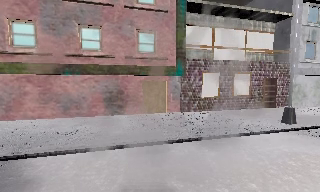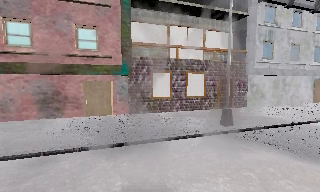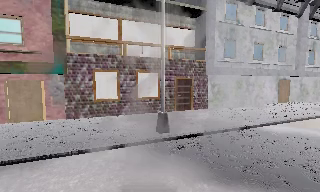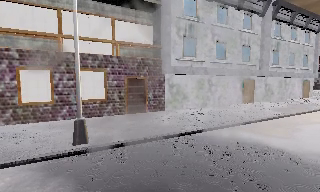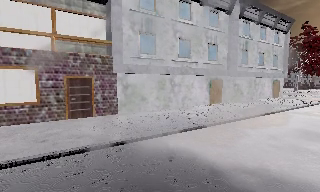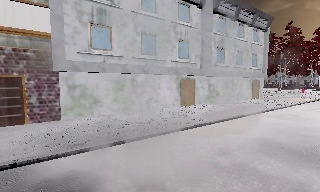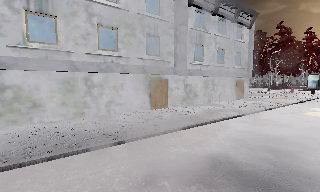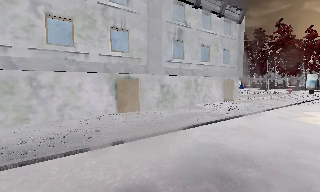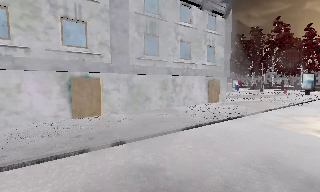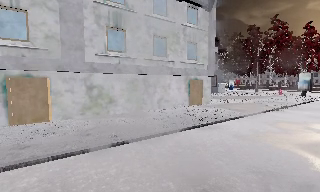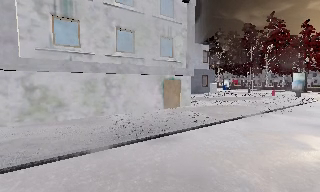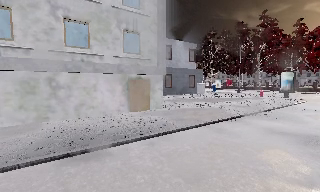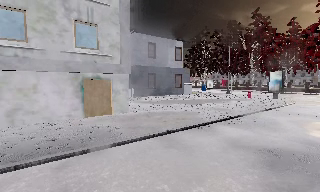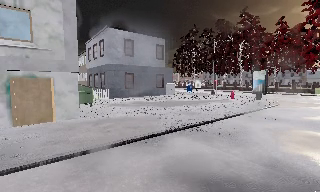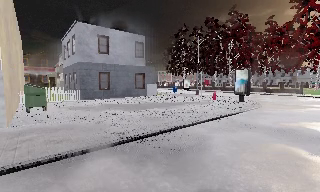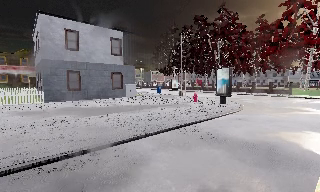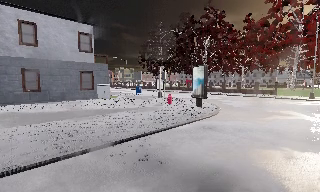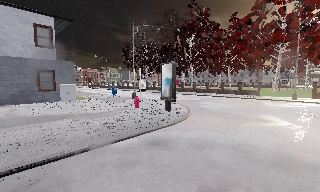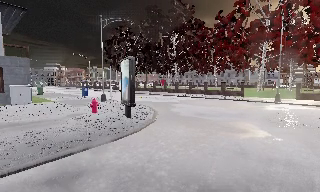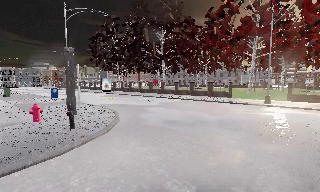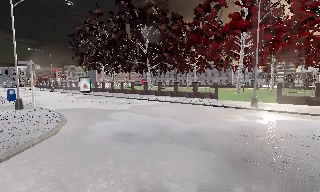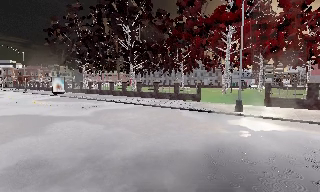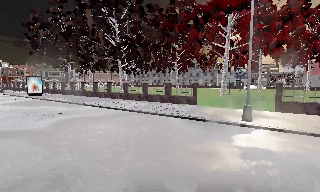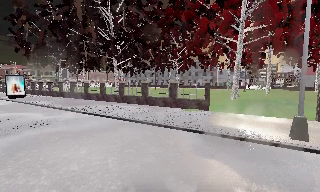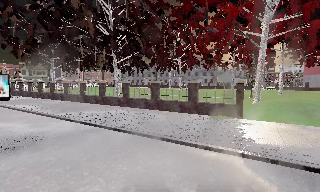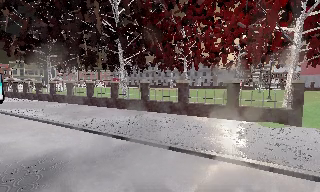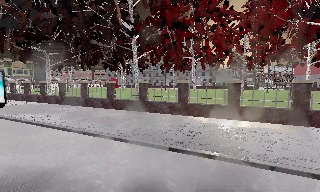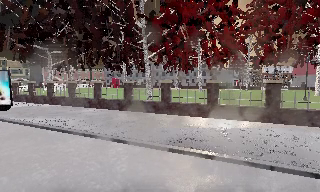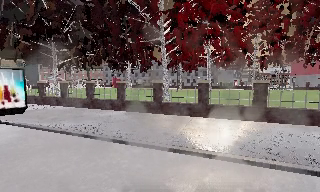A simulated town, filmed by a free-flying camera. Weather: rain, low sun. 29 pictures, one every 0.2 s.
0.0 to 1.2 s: The camera pans to its right, which is clockwise from overhead, by about 20 degrees. It travels to its right and forward, about 13 m, so close, fixed things drift to the left.
1.2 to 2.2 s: The camera travels to its right and forward, about 11 m, so close, fixed things drift to the left.
2.2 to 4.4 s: The camera swings to its right by about 25 degrees, and the scene slides to the left. It travels forward and to its right, about 25 m, so what stands in front looms larger.
4.4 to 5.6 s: The camera pans to its right, which is clockwise from overhead, by about 10 degrees. It travels to its left and forward, about 13 m, so close, fixed things drift to the right.
The film runs backward here.
